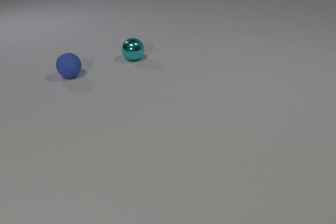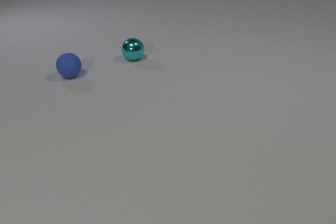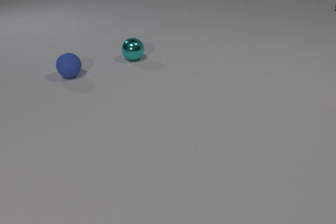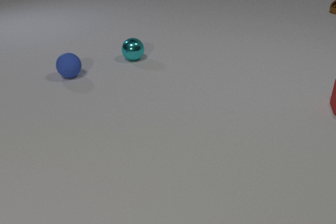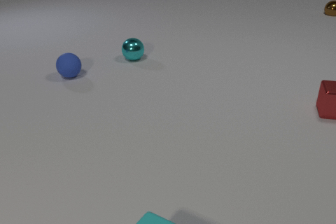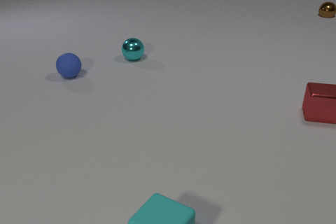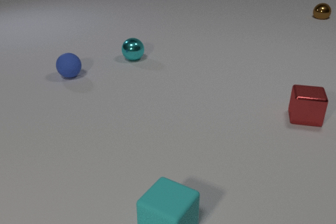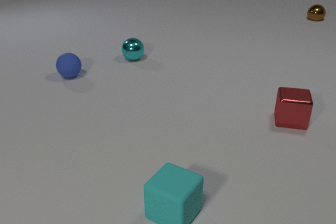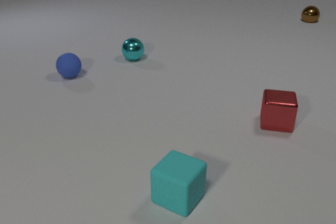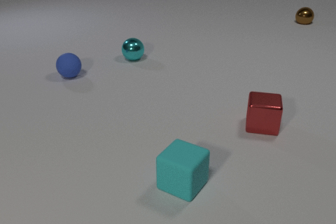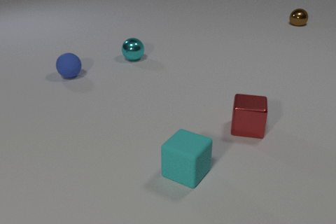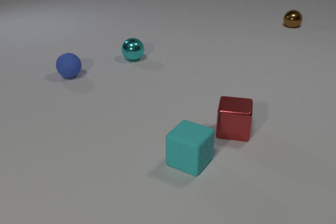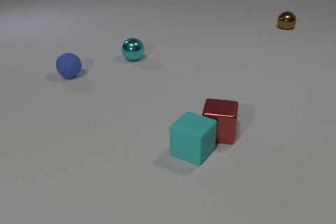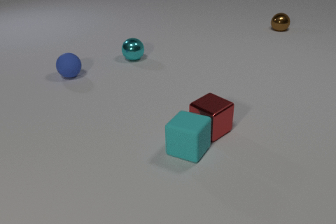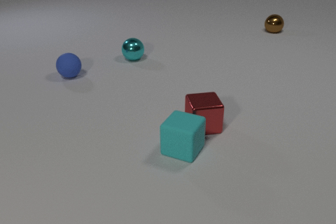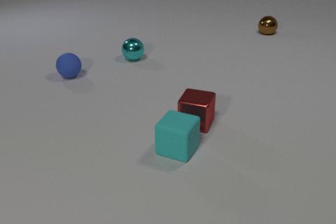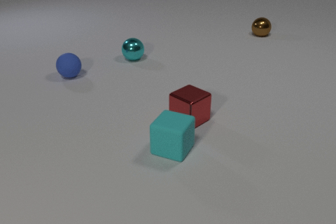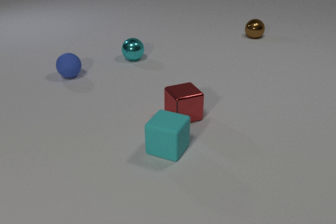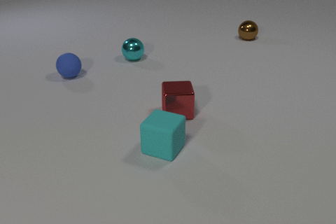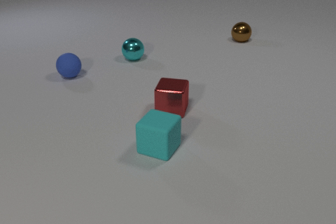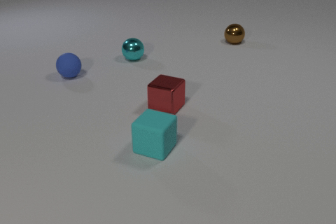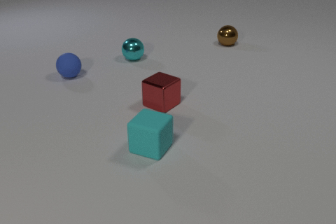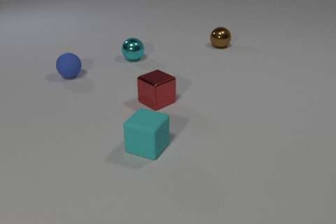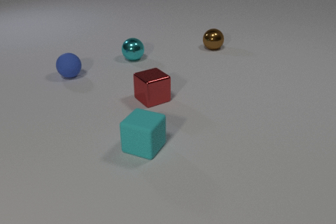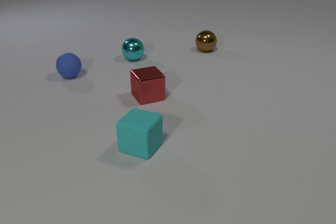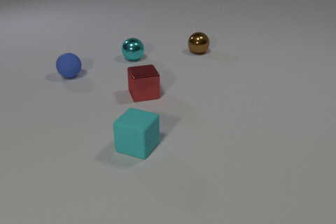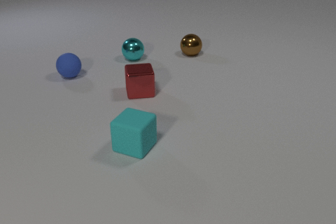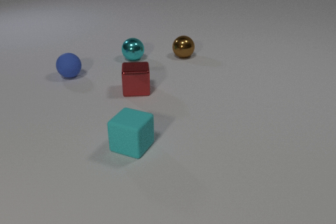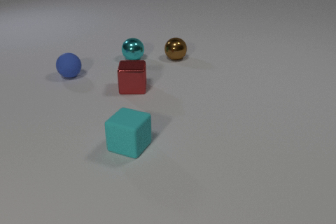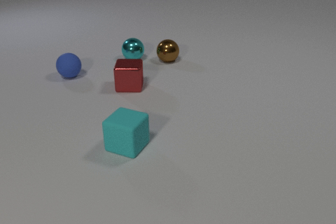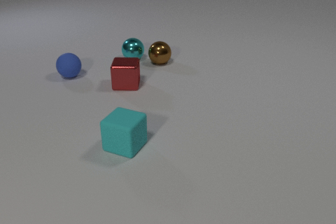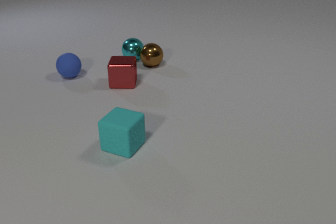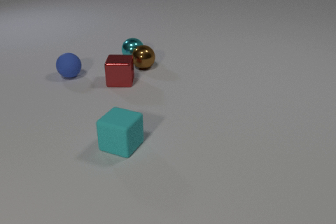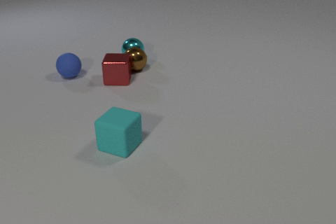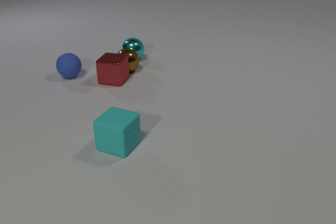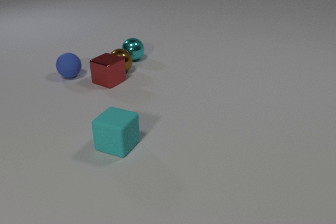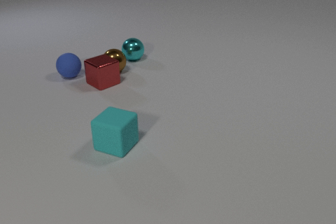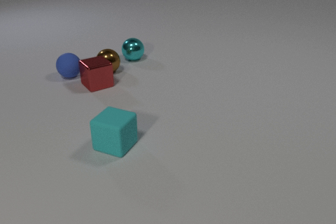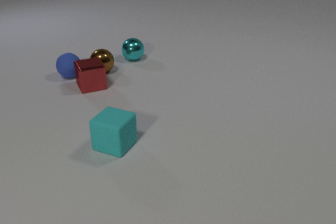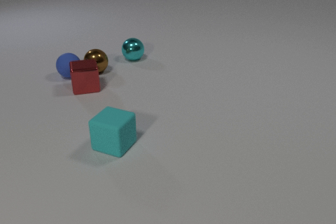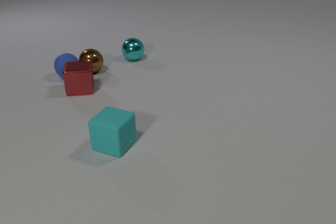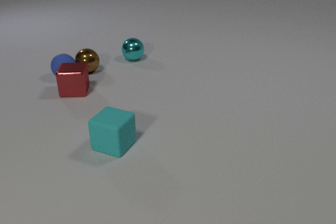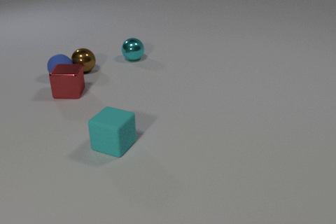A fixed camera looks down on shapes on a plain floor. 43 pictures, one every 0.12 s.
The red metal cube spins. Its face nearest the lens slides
to the left.
The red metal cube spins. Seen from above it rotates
clockwise.
0.00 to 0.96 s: The cyan rubber cube comes in at the bottom edge, slides away from the camera. The red metal cube comes in at the right edge, slides to the left and toward the camera. The brown metal sphere comes in at the right edge, rolls toward the camera and to the left.
0.96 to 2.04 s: The cyan rubber cube slides away from the camera. The red metal cube slides to the left, spins clockwise seen from above by about 150 degrees, its near face sliding to the left. The brown metal sphere rolls toward the camera and to the left. The cyan rubber cube and the red metal cube collide.
2.04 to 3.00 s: The cyan rubber cube slides to the left. The red metal cube slides away from the camera and to the left, spins clockwise seen from above by about 90 degrees, its near face sliding to the left. The brown metal sphere rolls to the left and toward the camera.
3.00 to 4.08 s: The cyan rubber cube slides to the left. The red metal cube slides away from the camera and to the left, spins so that its near face slides to the left, clockwise seen from above. The brown metal sphere rolls to the left and toward the camera. The red metal cube and the brown metal sphere collide.
4.08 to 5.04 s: The red metal cube slides to the left and toward the camera, spins clockwise seen from above by about 75 degrees, its near face sliding to the left. The brown metal sphere rolls to the left. The blue rubber sphere rolls to the left. The brown metal sphere and the blue rubber sphere collide.
What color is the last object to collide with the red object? brown.
What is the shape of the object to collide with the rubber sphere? sphere.
What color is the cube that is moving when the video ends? red.
